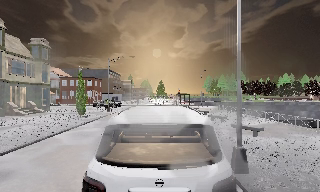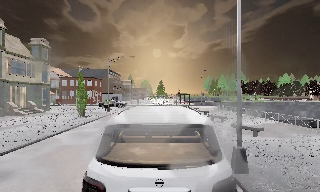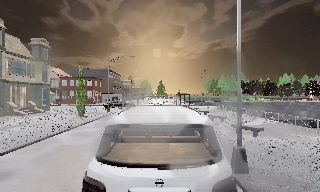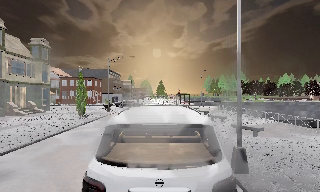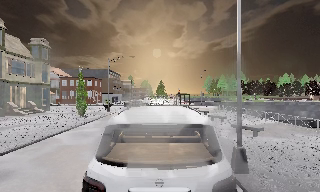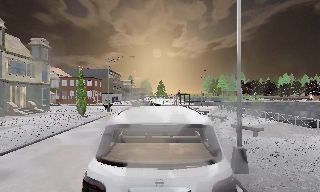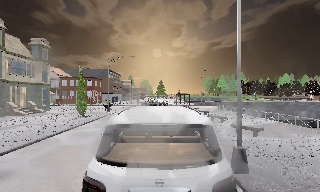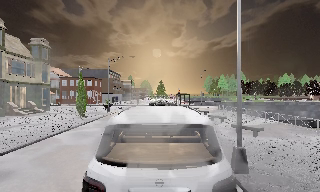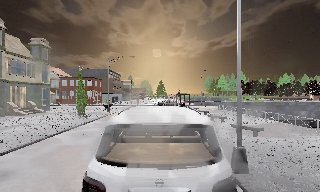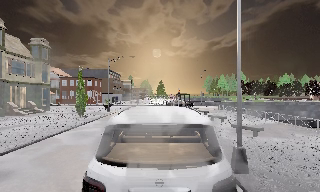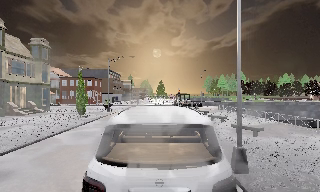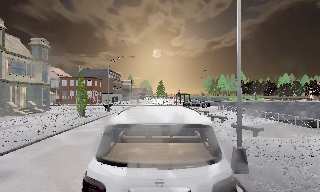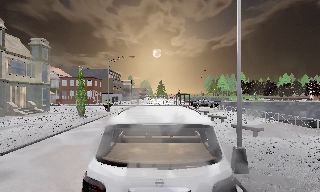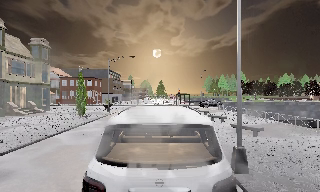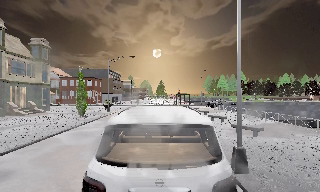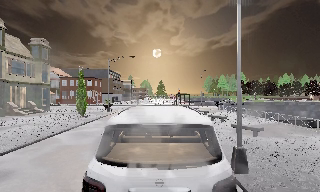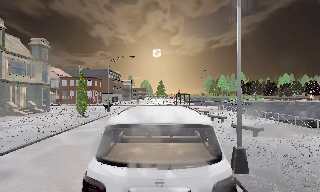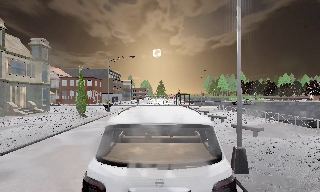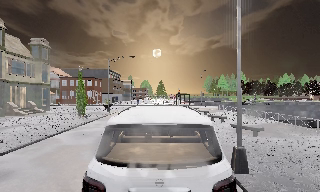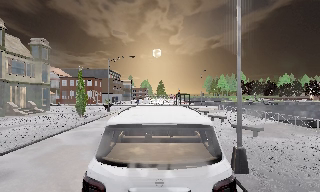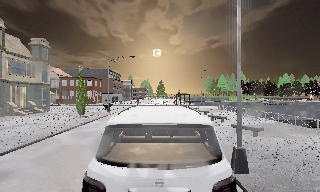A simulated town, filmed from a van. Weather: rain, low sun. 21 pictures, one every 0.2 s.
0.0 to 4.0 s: The camera keeps its place and its aim.
The film runs forward here.
